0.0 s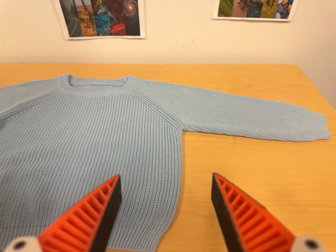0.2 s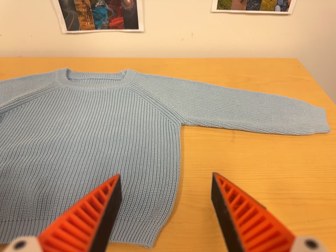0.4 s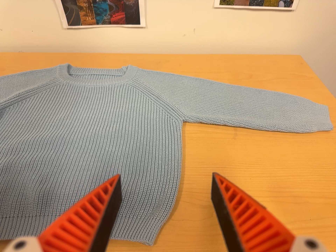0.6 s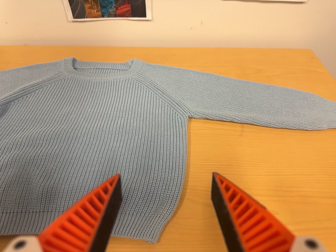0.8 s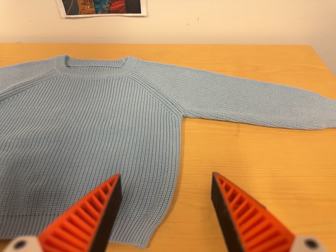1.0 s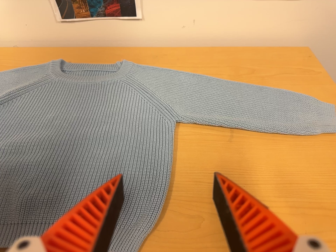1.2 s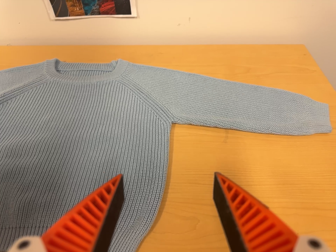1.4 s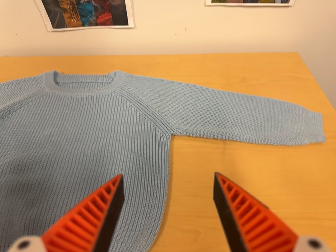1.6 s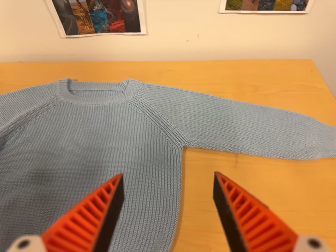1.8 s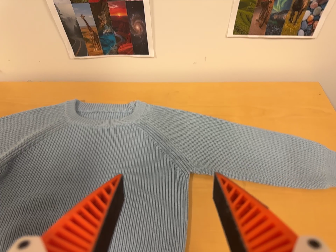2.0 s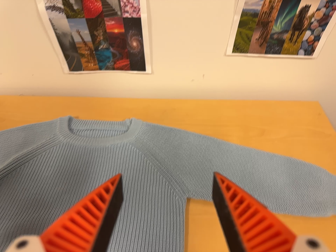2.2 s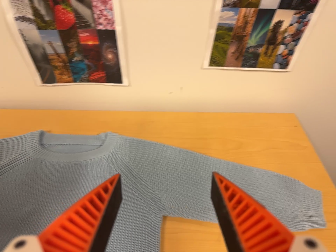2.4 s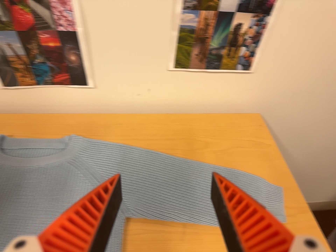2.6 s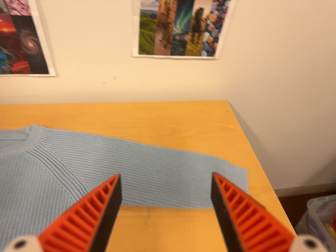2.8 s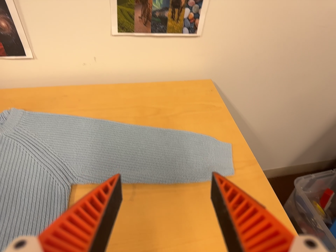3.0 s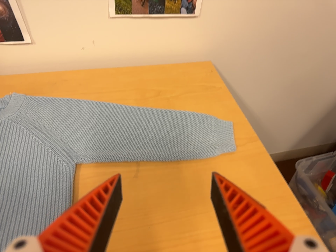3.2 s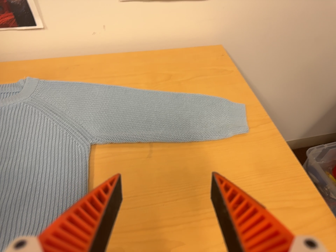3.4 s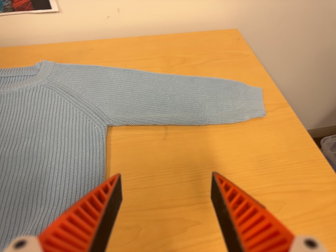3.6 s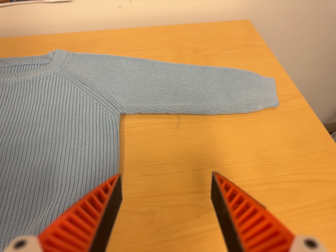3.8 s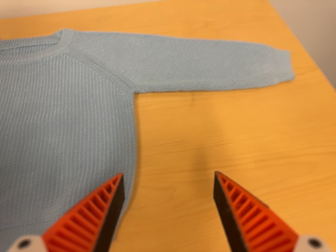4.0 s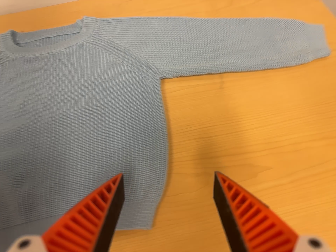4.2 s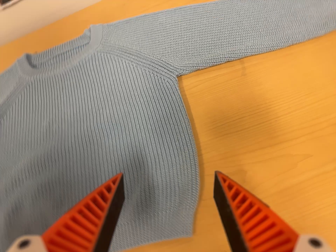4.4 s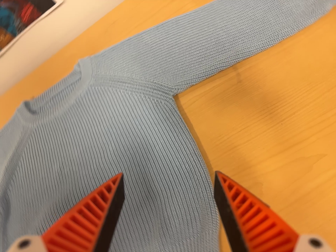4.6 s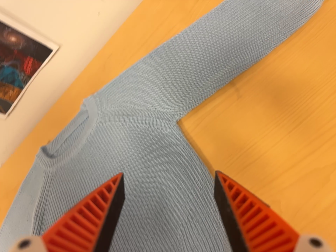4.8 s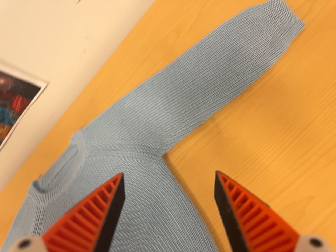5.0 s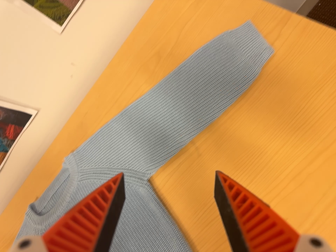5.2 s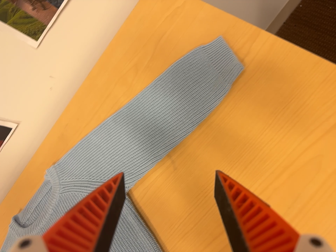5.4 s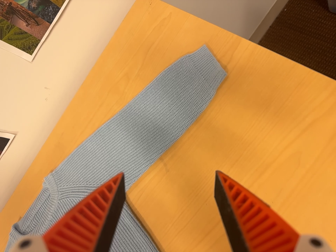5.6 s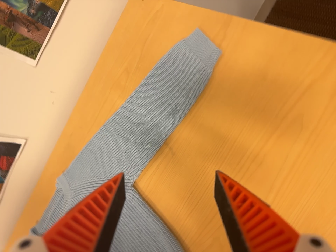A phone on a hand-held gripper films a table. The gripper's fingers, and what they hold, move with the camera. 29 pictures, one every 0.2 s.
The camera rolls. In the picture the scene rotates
counterclockwise.
0.0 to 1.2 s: The camera shifts only a little, or ends up much as it began.
1.2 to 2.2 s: The camera travels toward the top of its view, about 14 cm, so close, fixed things drift downward.
2.2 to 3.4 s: The camera travels toward the bottom of its view and to its right, about 14 cm, so close, fixed things drift upward.
3.4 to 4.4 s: The camera pans to its left by about 15 degrees. It travels toward the top of its view and to its left, about 7 cm. Its aim tips toward the bottom of its view by about 15 degrees. It rolls about its line of sight by about 25 degrees, and the scene rotates counterclockwise.
4.4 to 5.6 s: The camera travels to its right, toward the top of its view and backward, about 20 cm, so close, fixed things drift to the left. It rolls about its line of sight by about 25 degrees, and the scene rotates counterclockwise.
The film runs forward here.
